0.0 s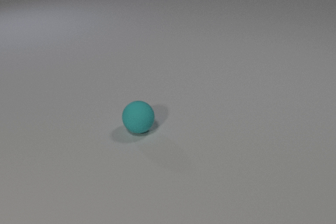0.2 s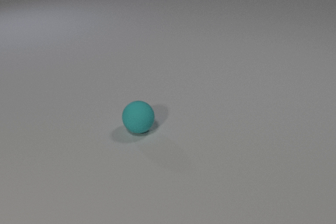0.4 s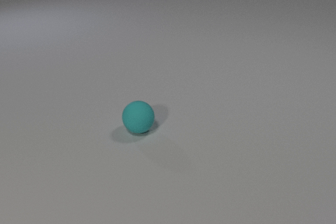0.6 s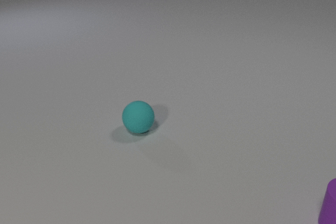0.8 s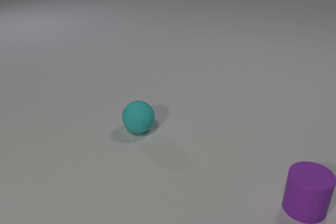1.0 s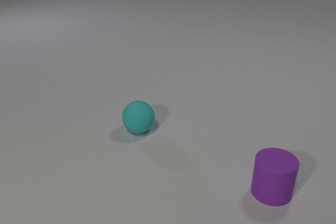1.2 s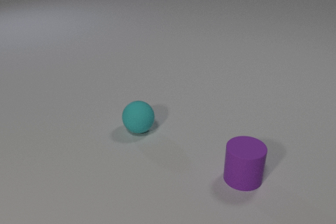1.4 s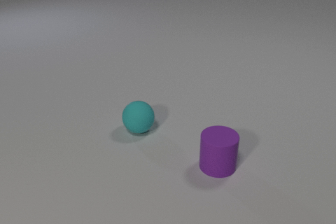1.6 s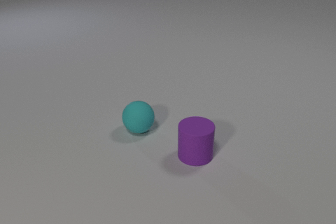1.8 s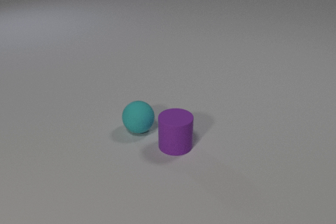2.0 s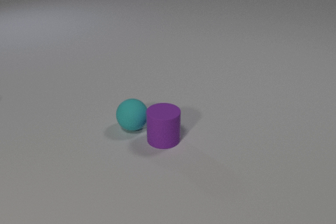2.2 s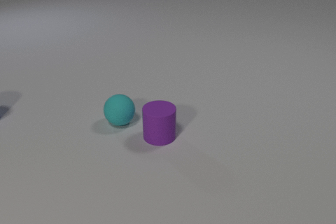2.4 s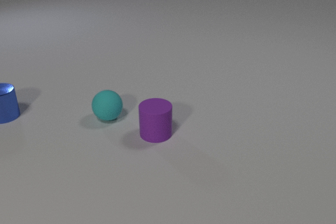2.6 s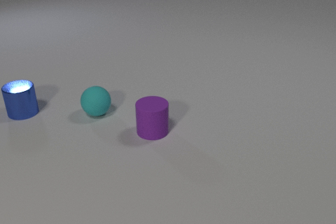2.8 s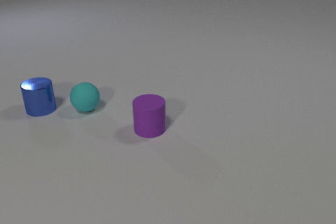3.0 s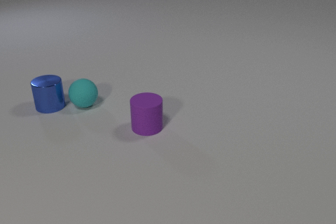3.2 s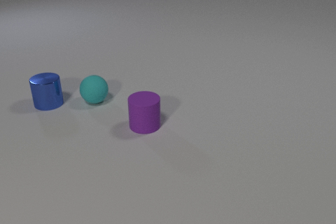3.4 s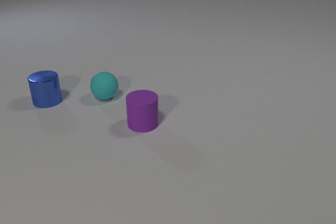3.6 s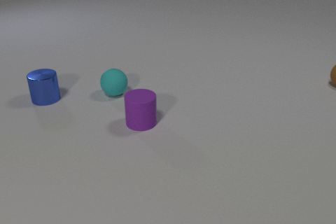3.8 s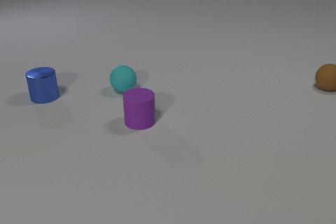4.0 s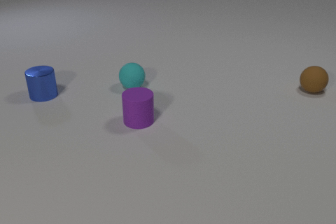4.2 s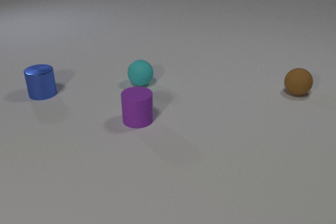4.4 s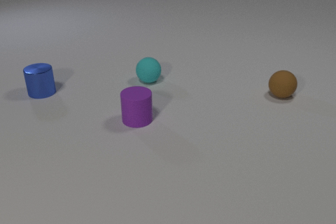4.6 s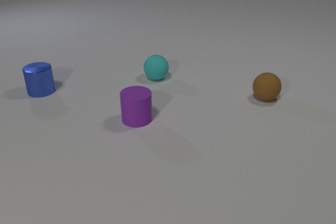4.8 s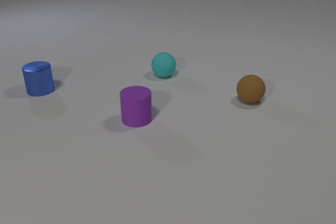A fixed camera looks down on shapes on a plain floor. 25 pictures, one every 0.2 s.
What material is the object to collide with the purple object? rubber.
What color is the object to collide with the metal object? cyan.
Are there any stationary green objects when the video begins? no.
0.0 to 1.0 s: The purple rubber cylinder comes in at the right edge, slides to the left.
1.0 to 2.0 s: The purple rubber cylinder slides to the left and away from the camera. The purple rubber cylinder and the cyan rubber sphere collide.
2.0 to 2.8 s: The purple rubber cylinder slides away from the camera and to the left. The cyan rubber sphere rolls to the left and away from the camera. The blue metal cylinder comes in at the left edge, slides to the right.
2.8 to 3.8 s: The purple rubber cylinder slides away from the camera and to the left. The cyan rubber sphere rolls to the right and away from the camera. The blue metal cylinder slides away from the camera. The brown rubber sphere comes in at the right edge, rolls to the left and toward the camera. The cyan rubber sphere and the blue metal cylinder collide.
3.8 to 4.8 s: The cyan rubber sphere rolls to the right and away from the camera. The blue metal cylinder slides away from the camera. The brown rubber sphere rolls to the left and toward the camera.
